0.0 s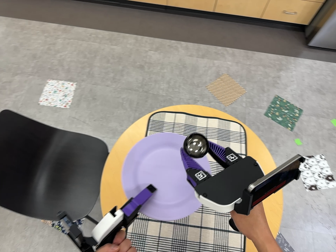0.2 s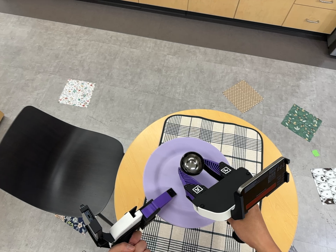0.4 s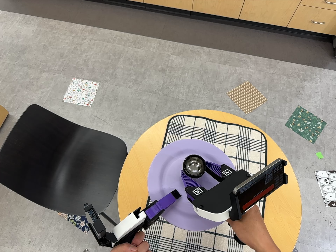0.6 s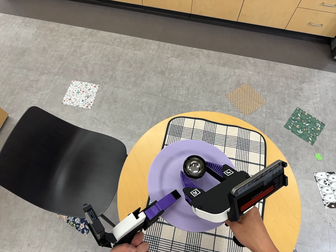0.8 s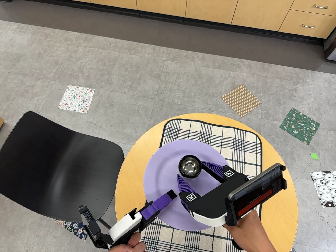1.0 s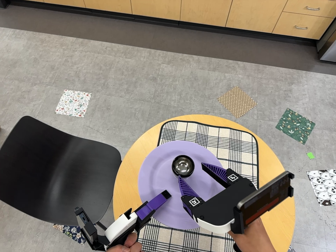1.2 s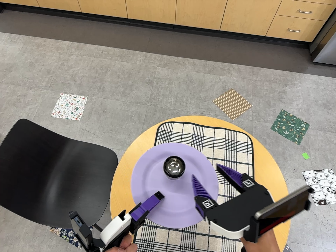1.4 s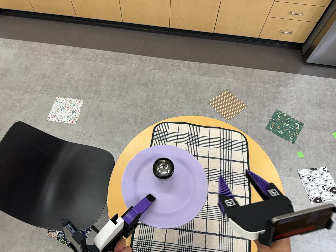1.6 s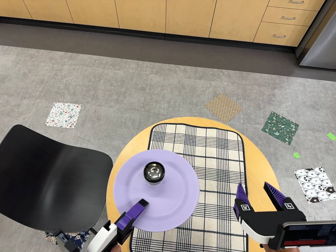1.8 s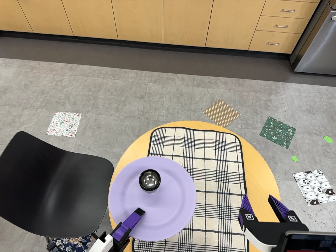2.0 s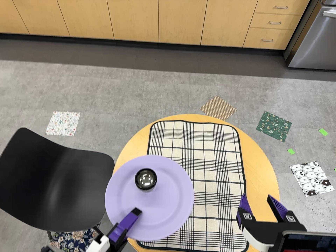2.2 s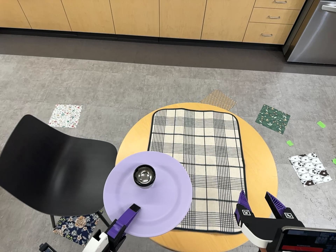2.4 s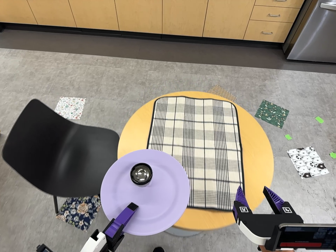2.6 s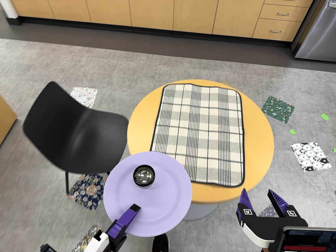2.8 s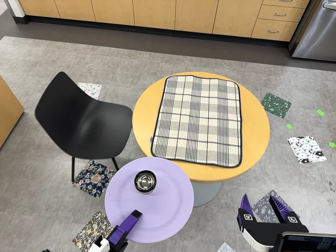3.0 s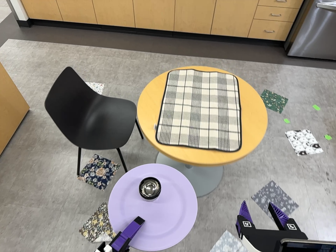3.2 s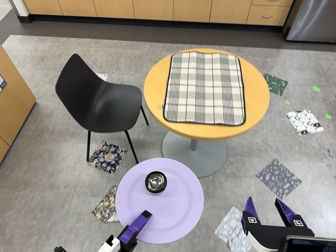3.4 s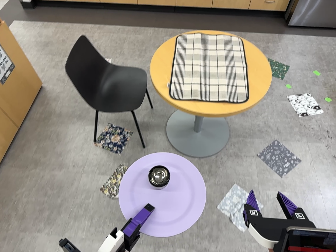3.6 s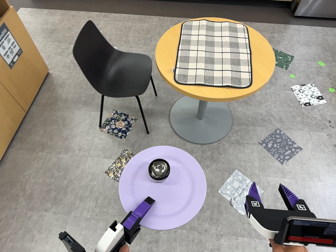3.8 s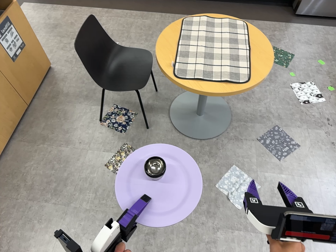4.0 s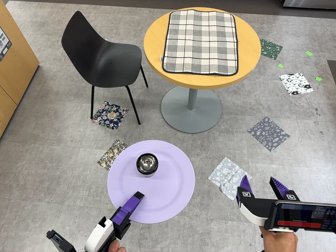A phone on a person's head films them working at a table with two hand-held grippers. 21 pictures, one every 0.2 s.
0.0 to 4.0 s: The camera travels toward the bottom of its view and backward, about 110 cm, so close, fixed things drift upward.
The film runs backward here.
